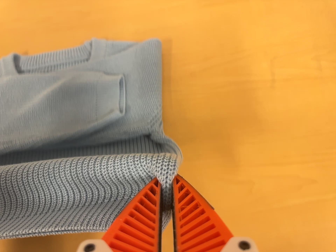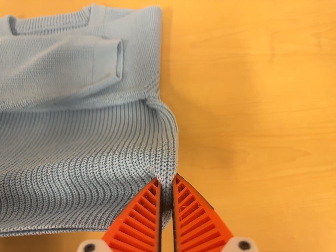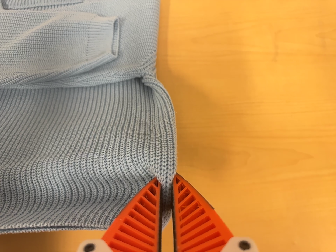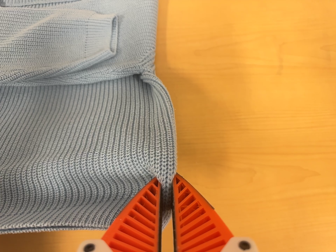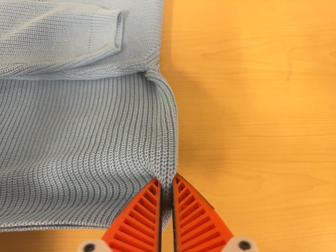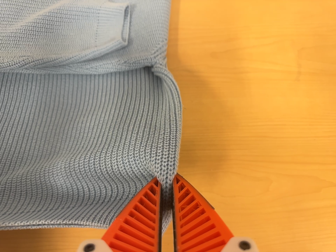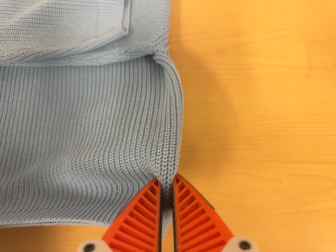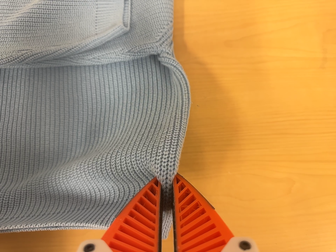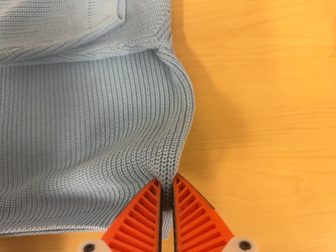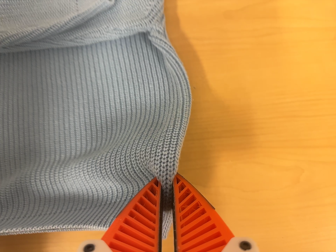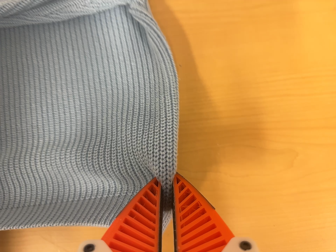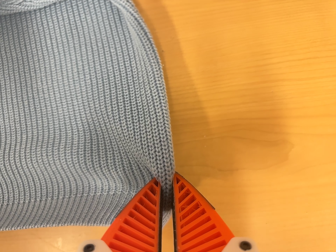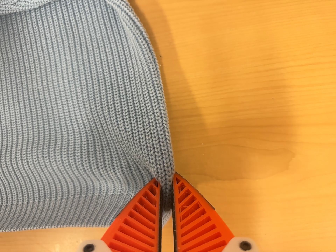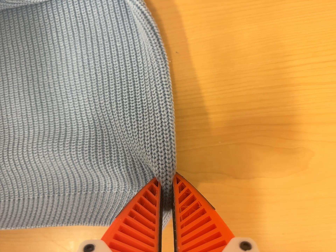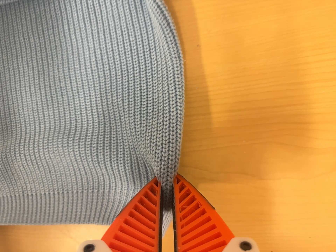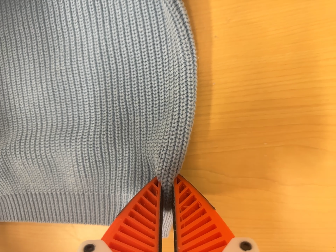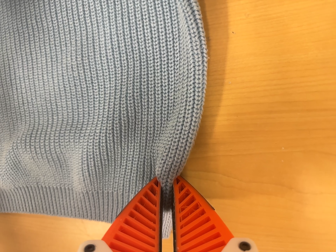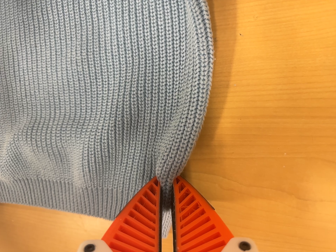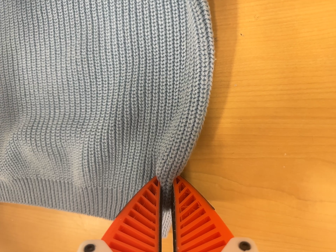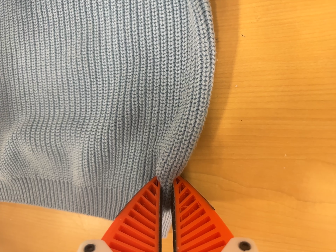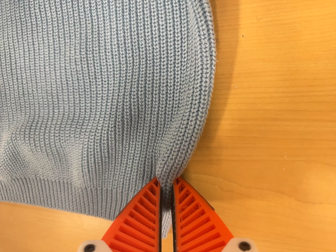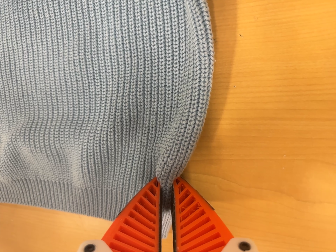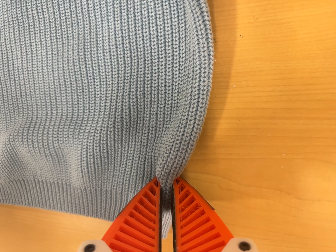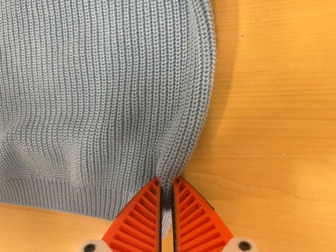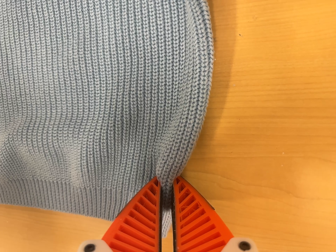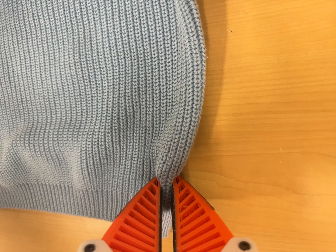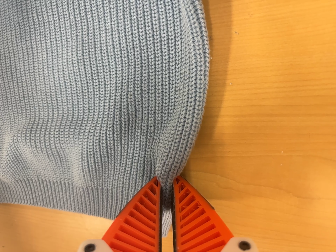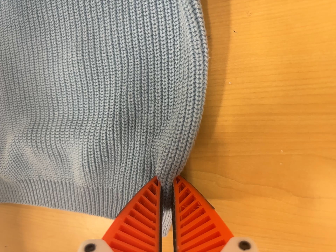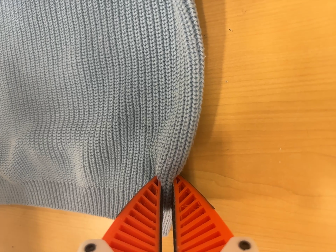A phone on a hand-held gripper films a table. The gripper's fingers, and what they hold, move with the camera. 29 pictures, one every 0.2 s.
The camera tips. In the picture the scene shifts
upward.
0.0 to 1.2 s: The camera travels forward and to its left, about 7 cm, so what stands in front looms larger.
1.2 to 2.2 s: The camera travels forward and to its right, about 12 cm, so what stands in front looms larger. Its aim tips toward the bottom of its view by about 15 degrees, and the scene shifts upward.
2.2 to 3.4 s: The camera pans to its left by about 10 degrees. It travels forward, about 6 cm, so what stands in front looms larger. Its aim tips toward the bottom of its view by about 10 degrees.
3.4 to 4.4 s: The camera keeps its place and its aim.
4.4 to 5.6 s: The camera shifts only a little, or ends up much as it began.
The film runs backward here.
